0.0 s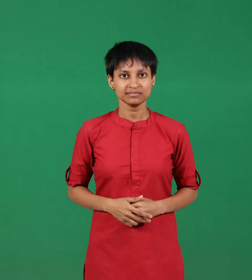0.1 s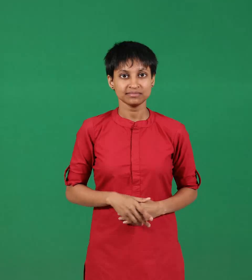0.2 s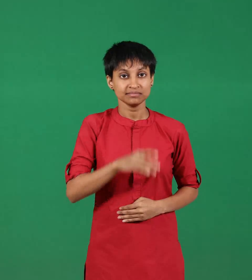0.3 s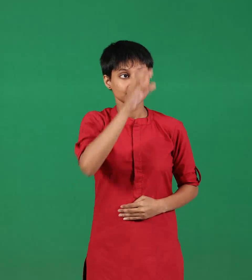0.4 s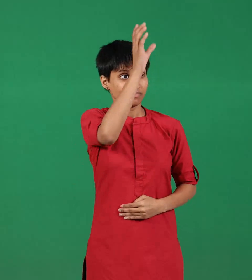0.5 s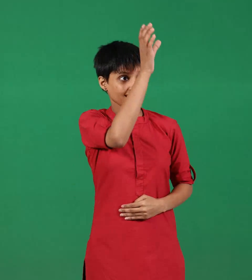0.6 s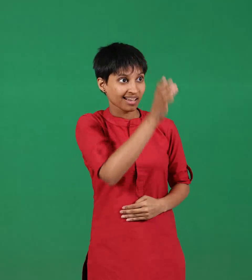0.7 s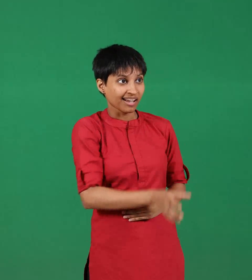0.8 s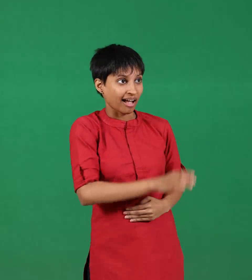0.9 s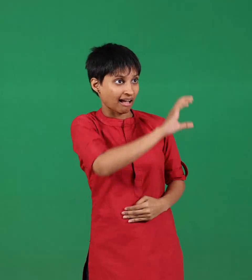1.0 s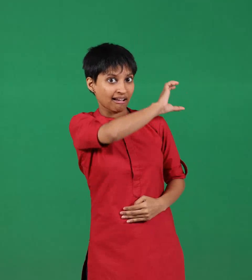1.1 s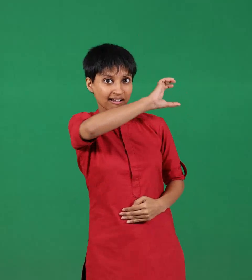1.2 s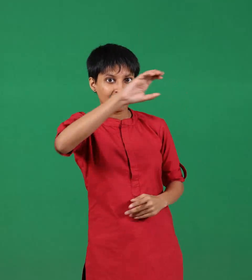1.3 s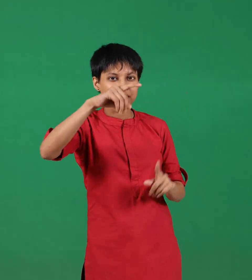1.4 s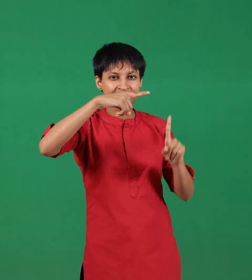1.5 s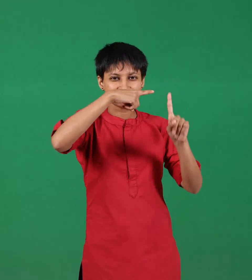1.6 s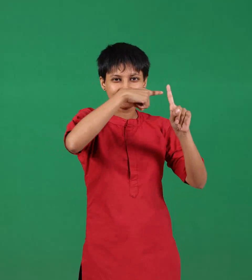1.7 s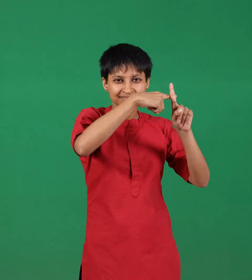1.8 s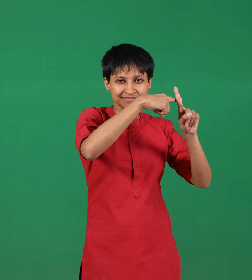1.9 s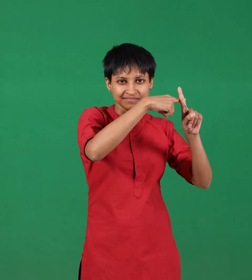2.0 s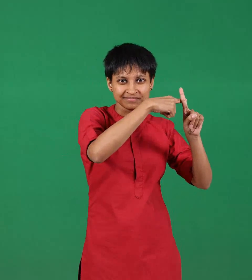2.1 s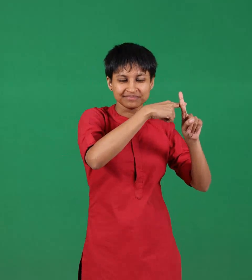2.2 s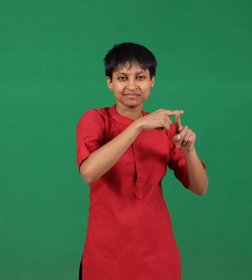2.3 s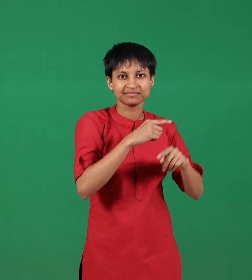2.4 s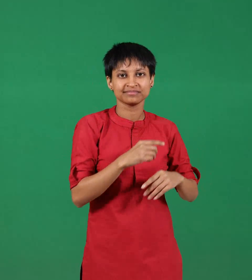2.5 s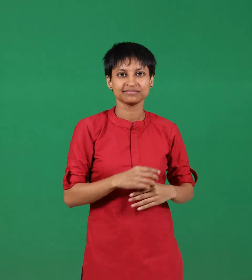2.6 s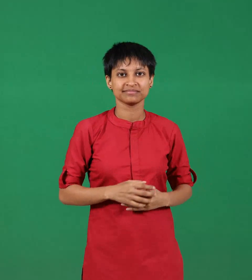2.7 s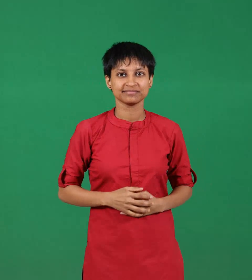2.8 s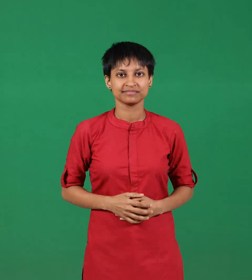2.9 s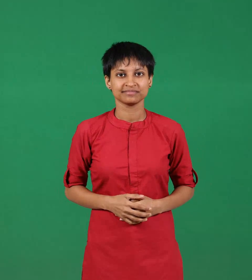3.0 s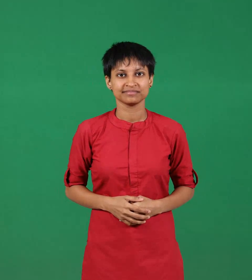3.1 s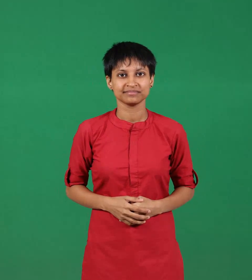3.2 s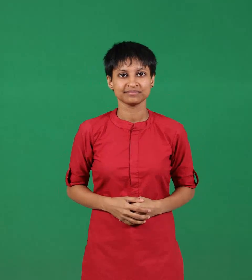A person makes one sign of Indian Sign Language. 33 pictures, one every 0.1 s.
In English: cross
